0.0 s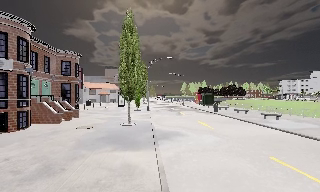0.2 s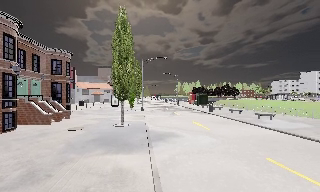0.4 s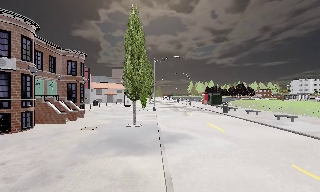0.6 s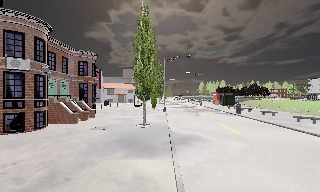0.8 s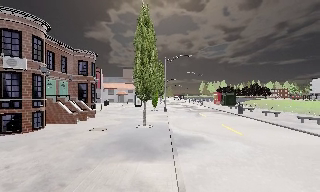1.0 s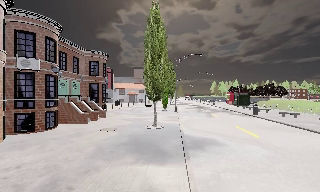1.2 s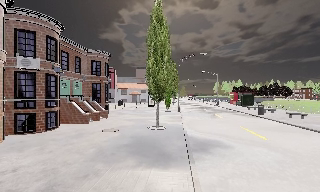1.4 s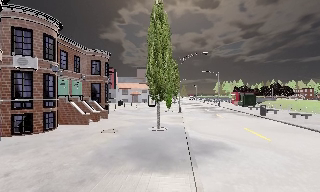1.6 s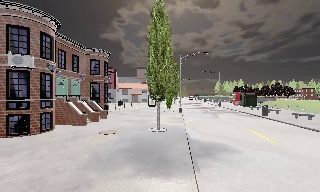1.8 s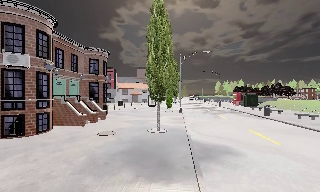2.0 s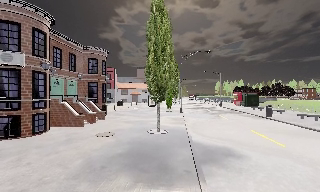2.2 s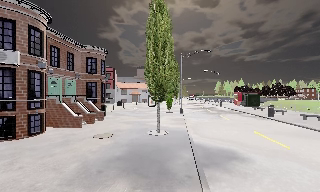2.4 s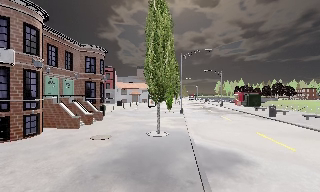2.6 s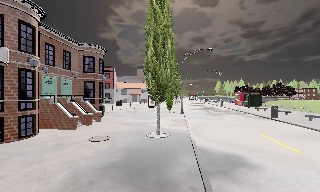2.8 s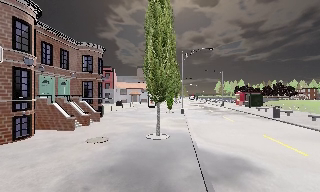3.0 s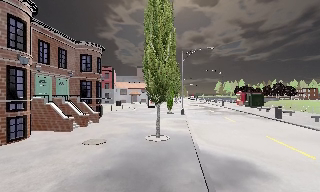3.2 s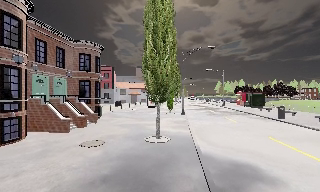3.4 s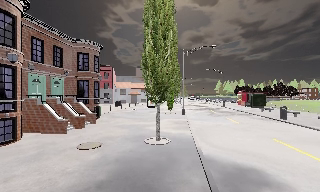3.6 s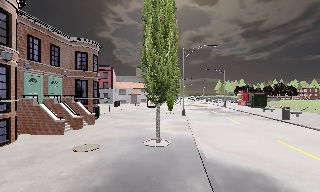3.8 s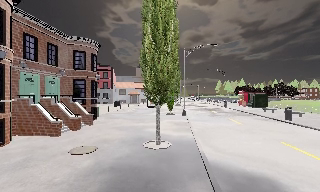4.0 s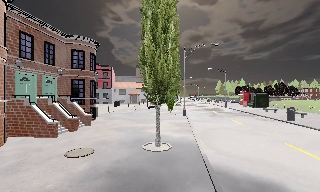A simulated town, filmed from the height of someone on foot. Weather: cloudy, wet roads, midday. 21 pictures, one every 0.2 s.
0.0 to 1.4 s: The camera pans to its left, which is counterclockwise from overhead, by about 10 degrees. It travels forward, about 2 m, so what stands in front looms larger.
1.4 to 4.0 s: The camera travels forward, about 3.5 m, so what stands in front looms larger.
The film runs forward here.
